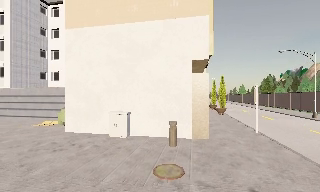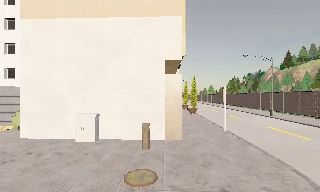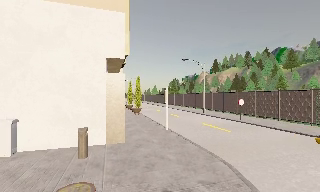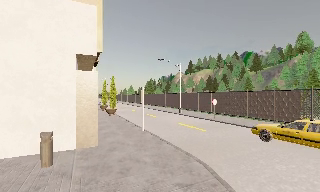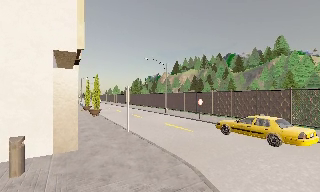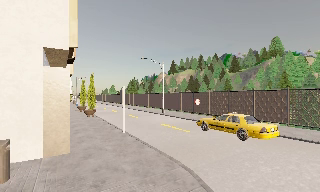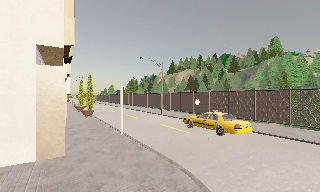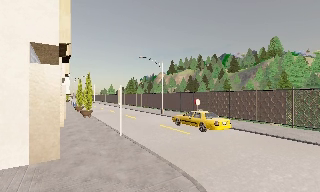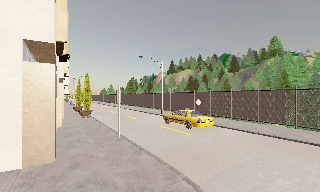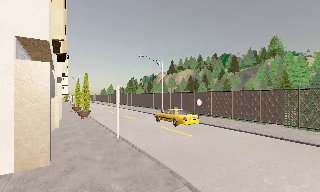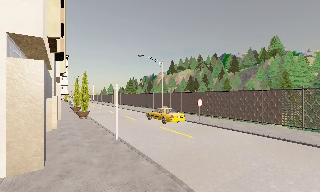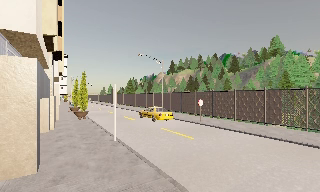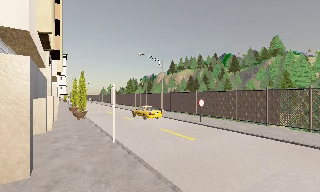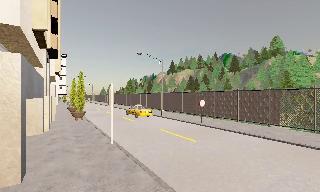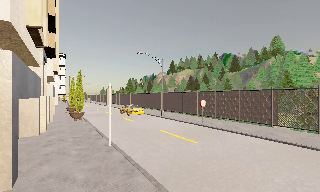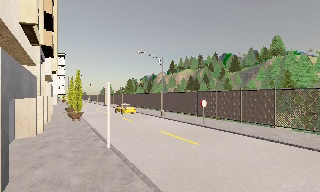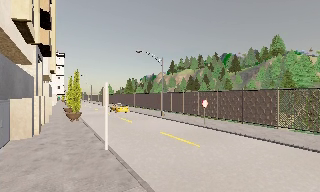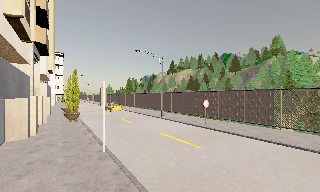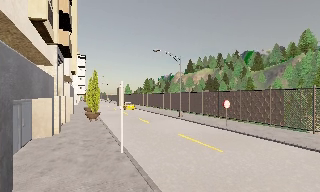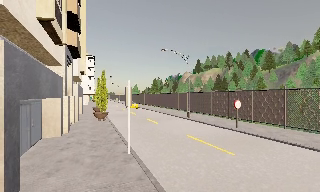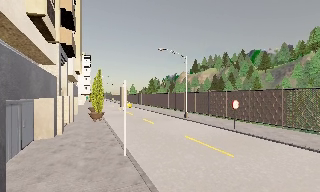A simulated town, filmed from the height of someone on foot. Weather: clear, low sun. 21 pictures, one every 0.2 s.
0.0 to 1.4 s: The camera swings to its right by about 45 degrees, and the scene slides to the left. It travels forward, about 2 m.
1.4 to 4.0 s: The camera travels forward, about 4 m, so what stands in front looms larger.
The film runs forward here.
